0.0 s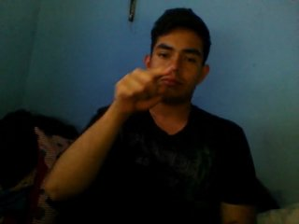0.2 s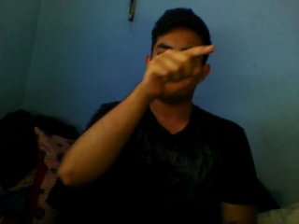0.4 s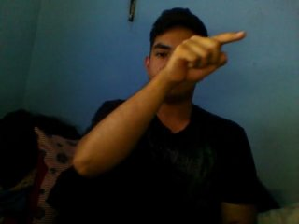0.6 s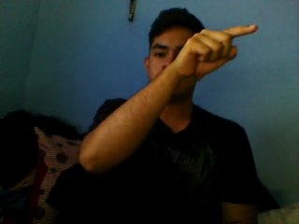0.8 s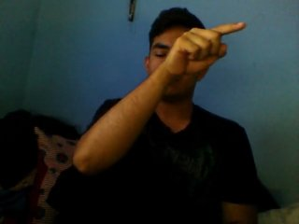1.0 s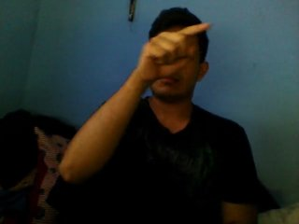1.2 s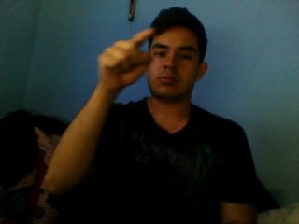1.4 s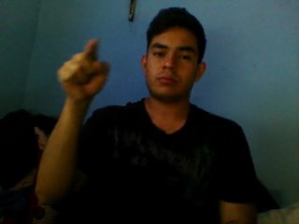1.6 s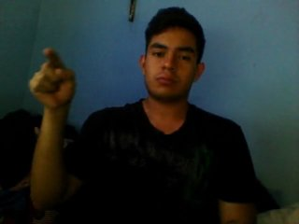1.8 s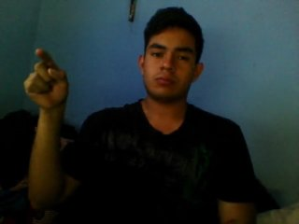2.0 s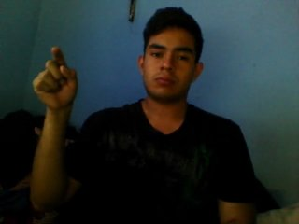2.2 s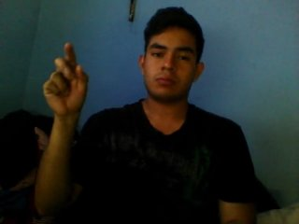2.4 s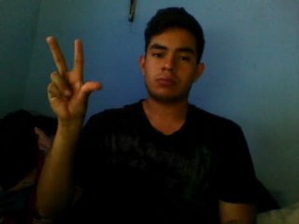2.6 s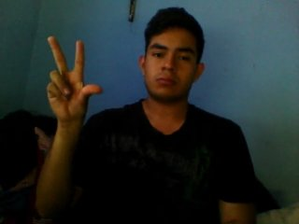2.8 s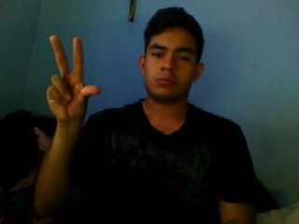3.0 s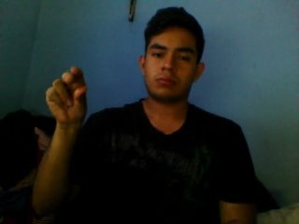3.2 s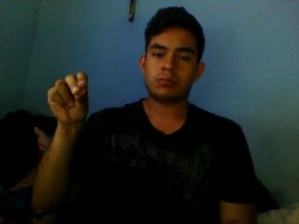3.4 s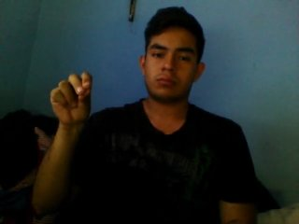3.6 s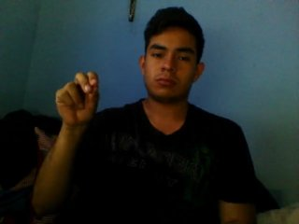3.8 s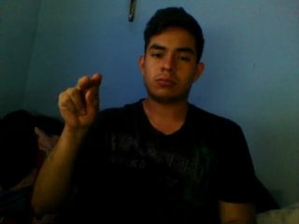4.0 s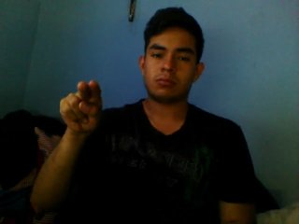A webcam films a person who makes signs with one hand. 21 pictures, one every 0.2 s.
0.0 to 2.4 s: Pointing with one finger.
2.5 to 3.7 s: Zoom out.
